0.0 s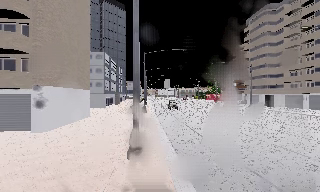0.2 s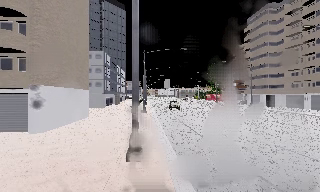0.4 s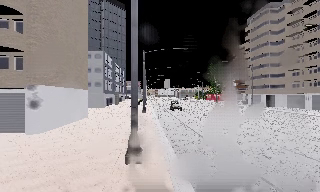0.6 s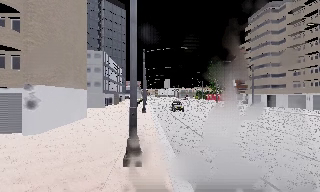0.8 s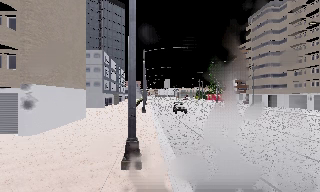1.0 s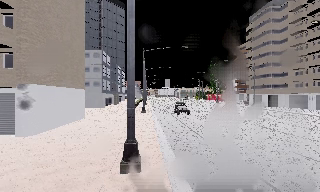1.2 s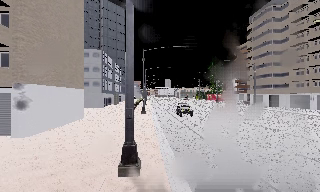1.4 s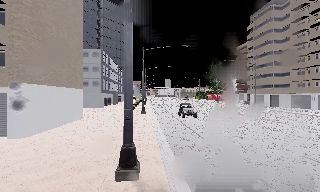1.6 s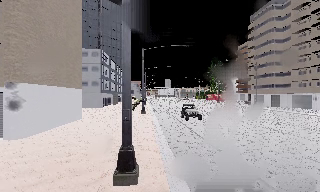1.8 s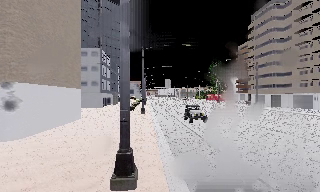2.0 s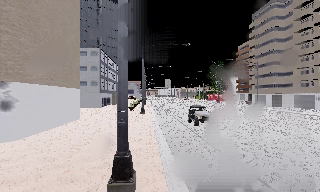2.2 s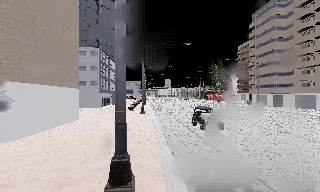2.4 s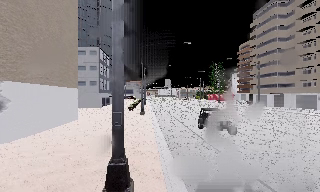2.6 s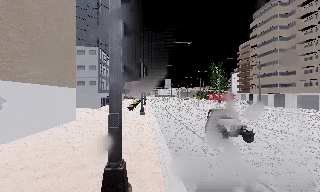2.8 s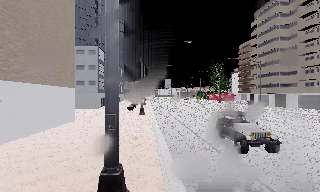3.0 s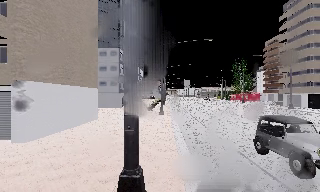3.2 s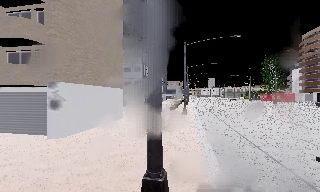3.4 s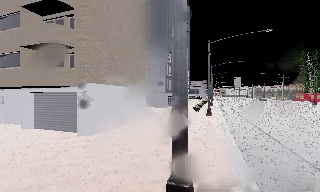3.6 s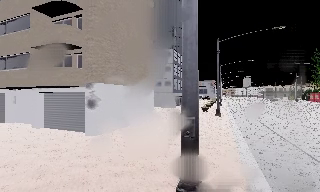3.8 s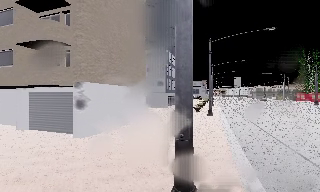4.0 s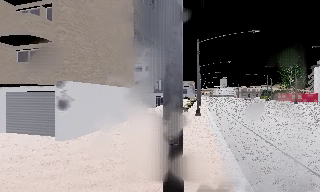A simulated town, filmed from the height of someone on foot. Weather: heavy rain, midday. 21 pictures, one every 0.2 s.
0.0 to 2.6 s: The camera travels forward, about 3.5 m, so what stands in front looms larger.
2.6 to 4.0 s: The camera swings to its left by about 20 degrees, and the scene slides to the right. It travels forward, about 1.5 m, so what stands in front looms larger.
The film runs forward here.
